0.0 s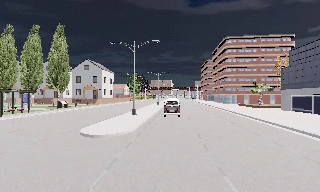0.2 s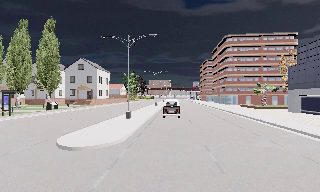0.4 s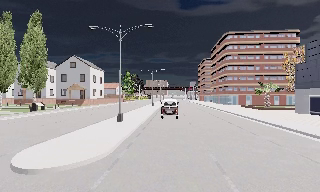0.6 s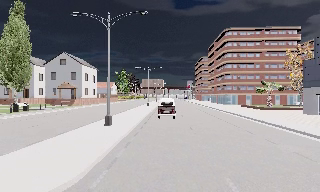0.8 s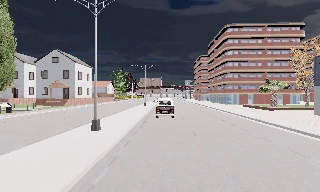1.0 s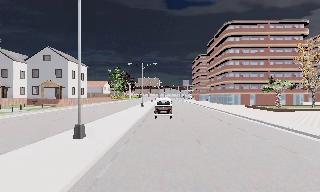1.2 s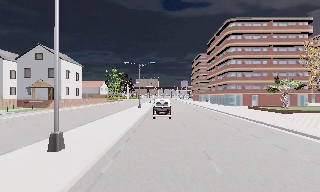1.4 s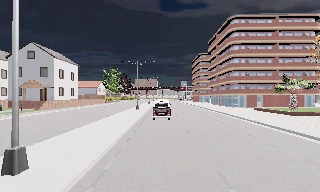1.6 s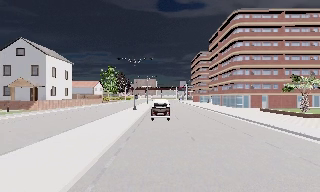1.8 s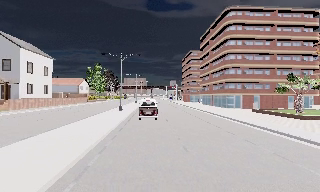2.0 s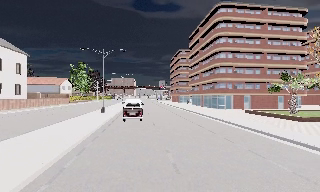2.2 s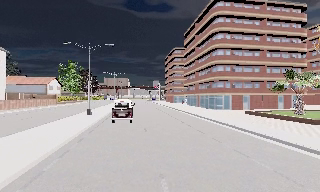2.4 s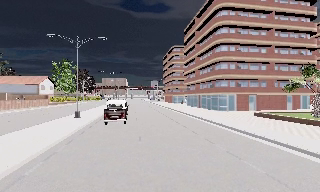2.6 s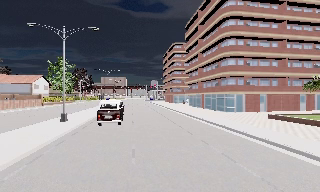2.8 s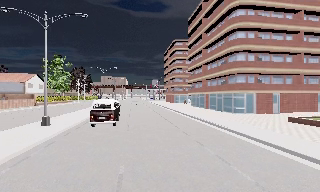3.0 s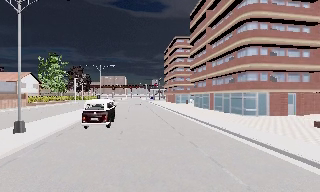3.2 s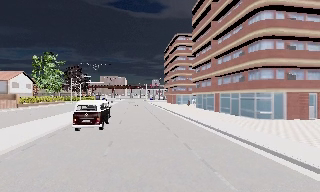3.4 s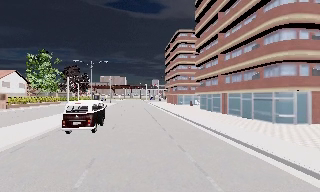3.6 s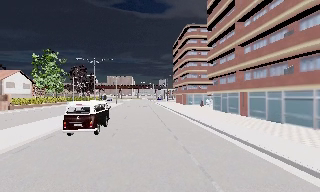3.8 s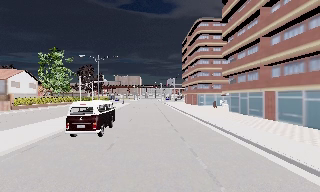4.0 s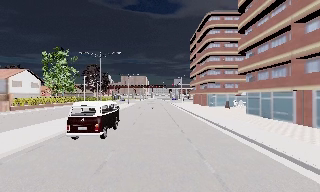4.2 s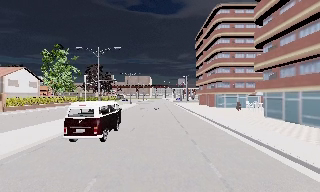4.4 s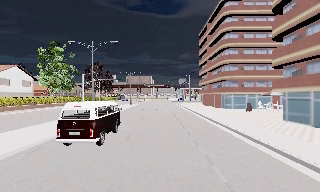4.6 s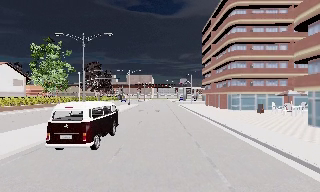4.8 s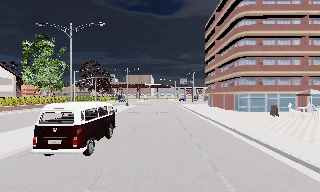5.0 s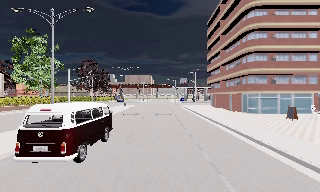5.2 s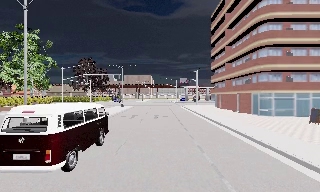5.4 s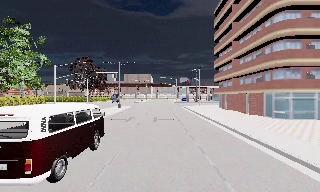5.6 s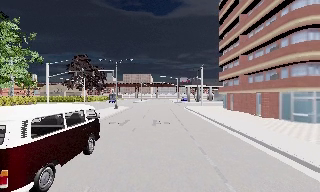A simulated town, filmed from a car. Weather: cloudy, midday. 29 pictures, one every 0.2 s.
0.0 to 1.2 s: The camera travels forward, about 11 m, so what stands in front looms larger.
1.2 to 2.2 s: The camera swings to its right by about 10 degrees, and the scene slides to the left. It travels forward, about 9 m, so what stands in front looms larger.
2.2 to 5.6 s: The camera travels forward, about 35 m, so what stands in front looms larger.
The film runs forward here.
